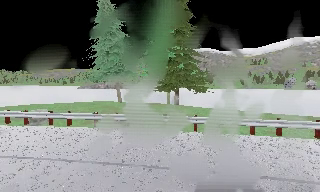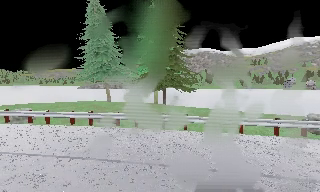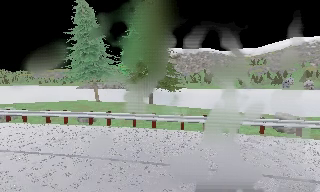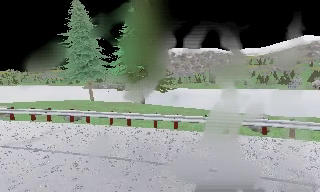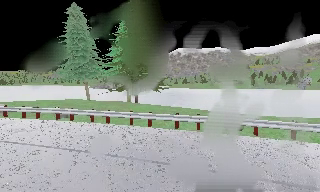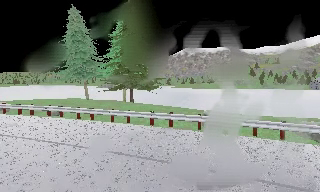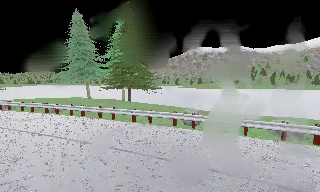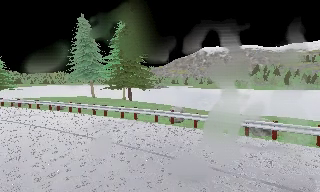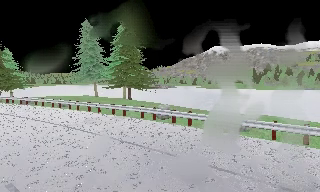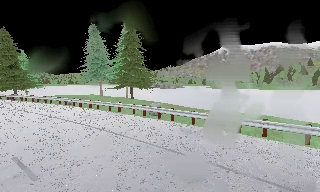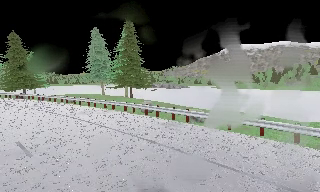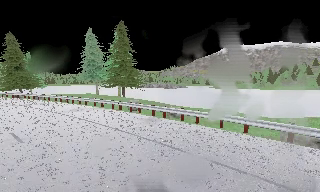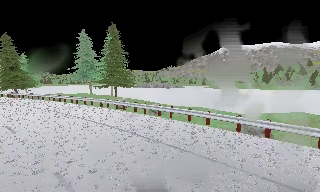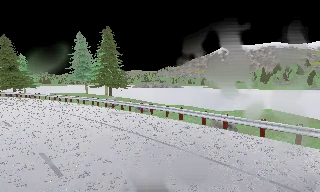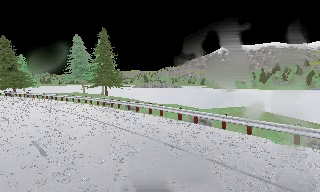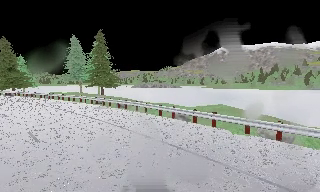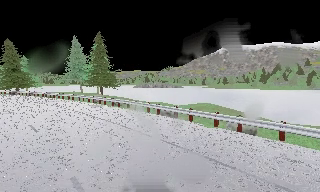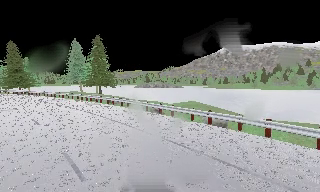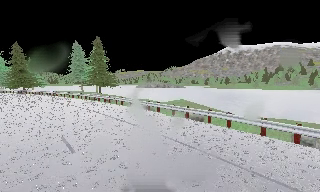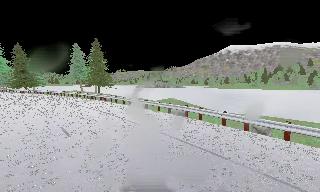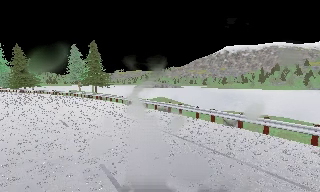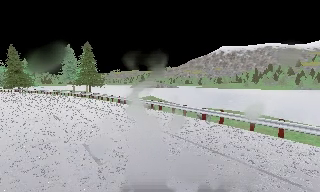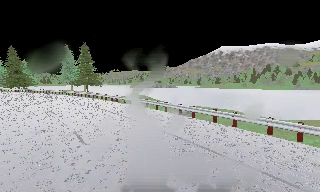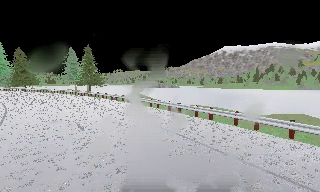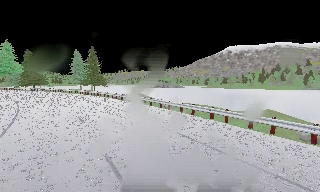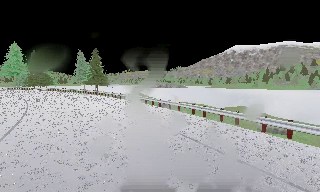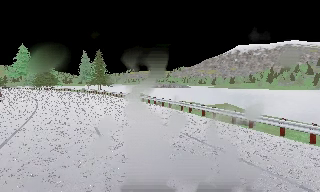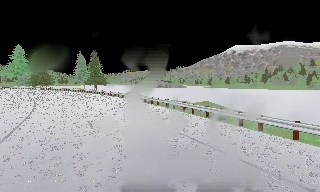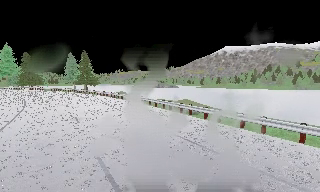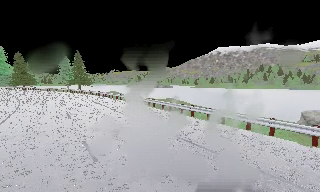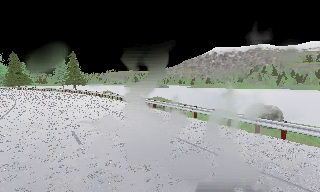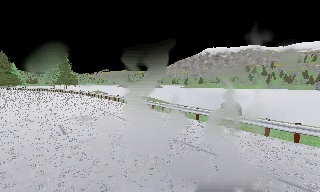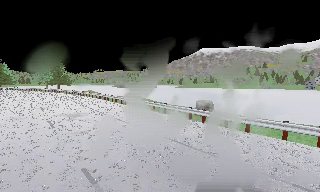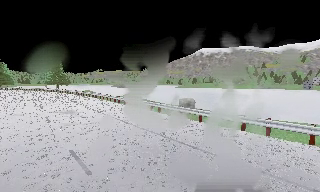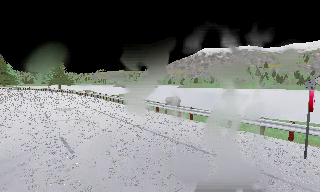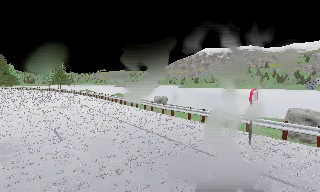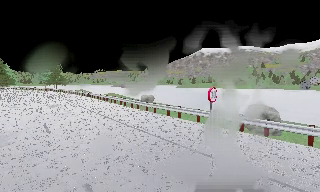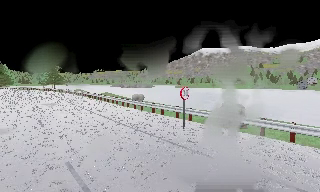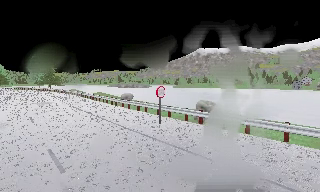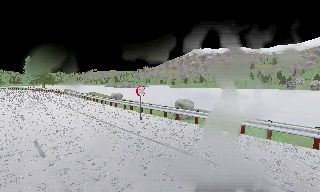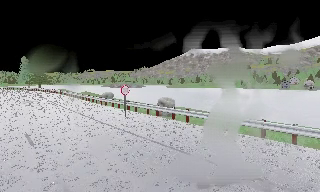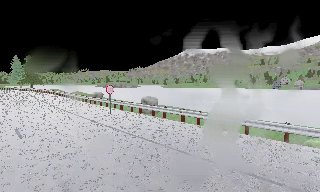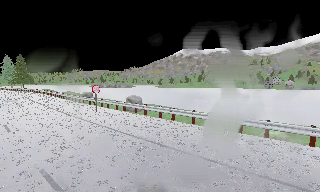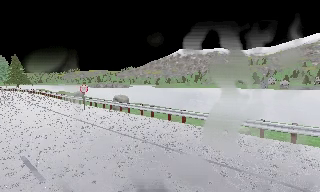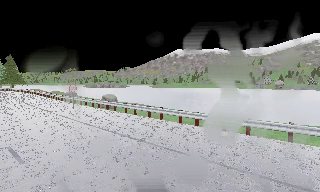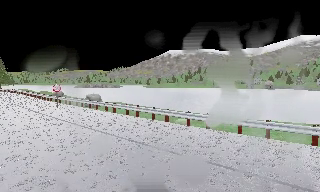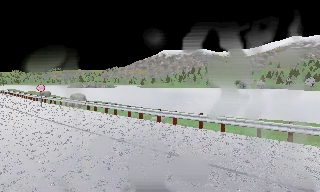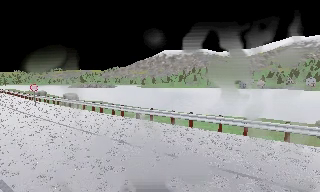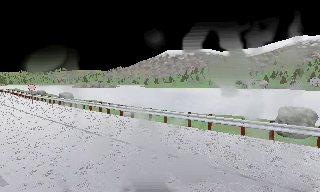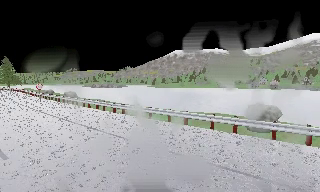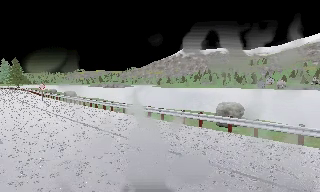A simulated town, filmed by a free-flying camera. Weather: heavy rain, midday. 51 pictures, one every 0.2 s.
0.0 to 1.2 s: The camera travels to its right, about 10 m, so close, fixed things drift to the left.
1.2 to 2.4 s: The camera pans to its left, which is counterclockwise from overhead, by about 10 degrees. It travels to its right and backward, about 11 m, so close, fixed things drift to the left.
2.4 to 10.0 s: The camera travels backward and to its right, about 65 m, so what stands in front gets smaller.
The film runs backward here.
